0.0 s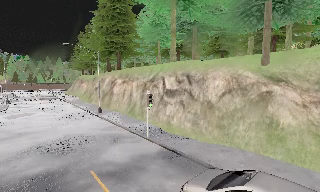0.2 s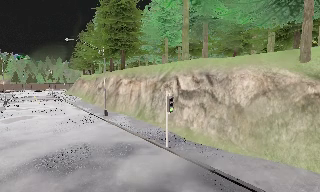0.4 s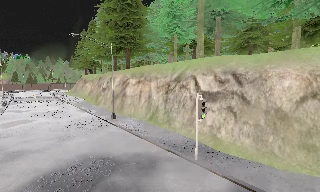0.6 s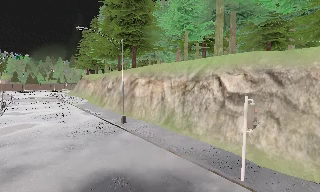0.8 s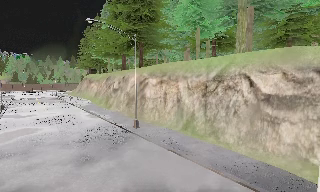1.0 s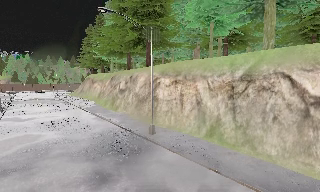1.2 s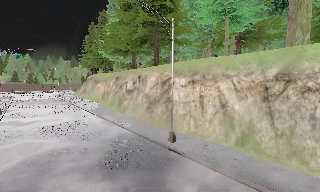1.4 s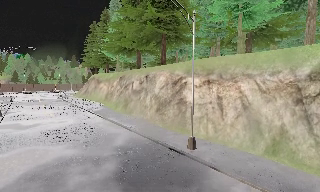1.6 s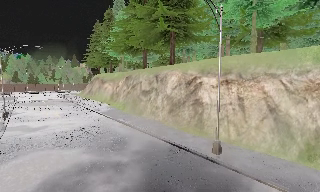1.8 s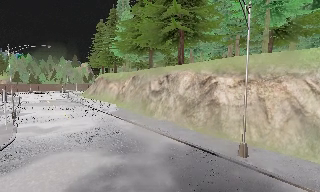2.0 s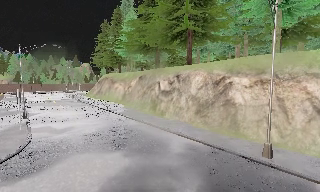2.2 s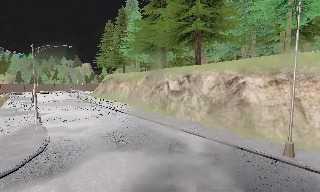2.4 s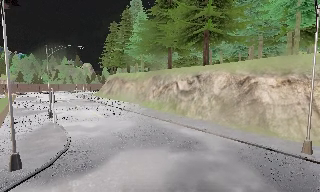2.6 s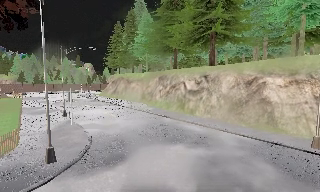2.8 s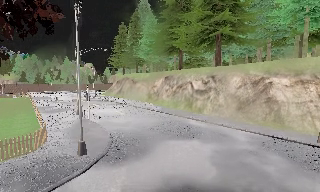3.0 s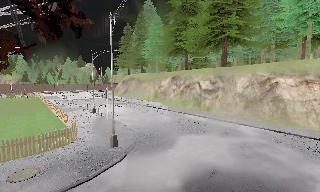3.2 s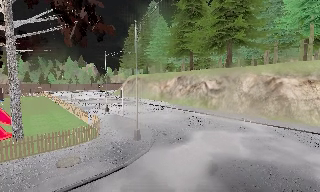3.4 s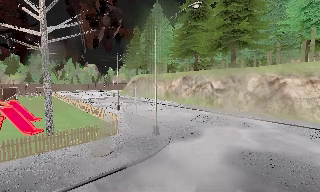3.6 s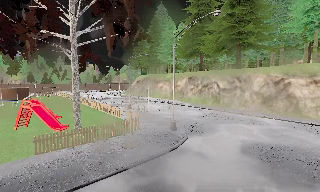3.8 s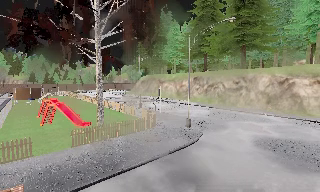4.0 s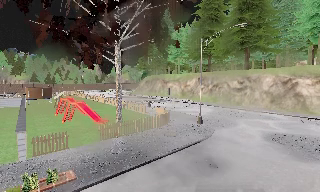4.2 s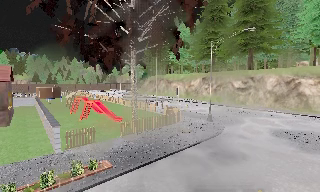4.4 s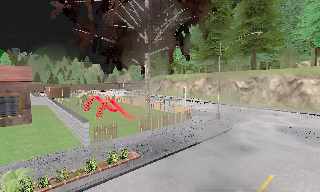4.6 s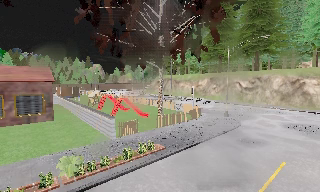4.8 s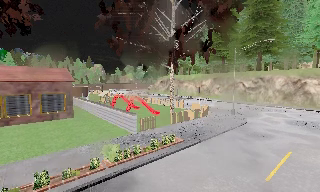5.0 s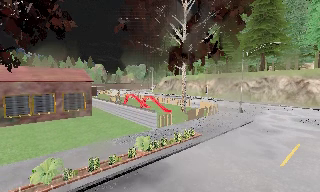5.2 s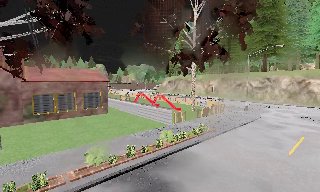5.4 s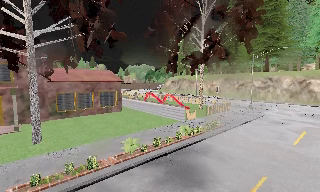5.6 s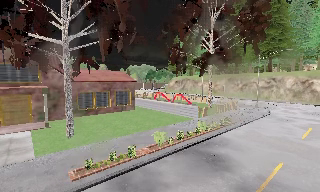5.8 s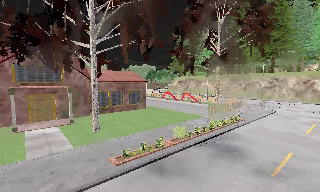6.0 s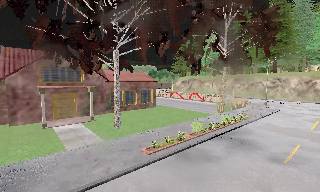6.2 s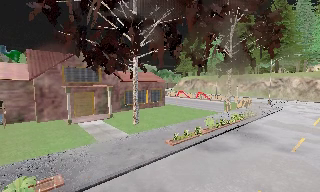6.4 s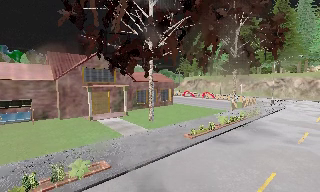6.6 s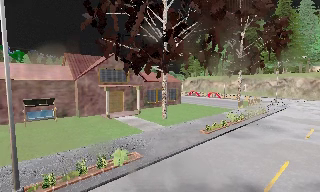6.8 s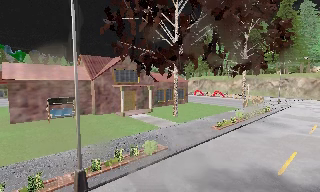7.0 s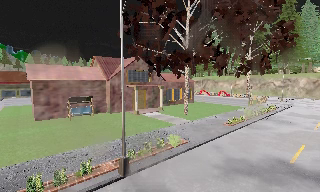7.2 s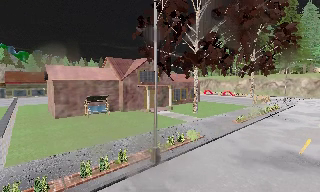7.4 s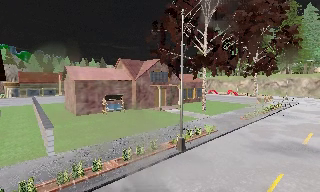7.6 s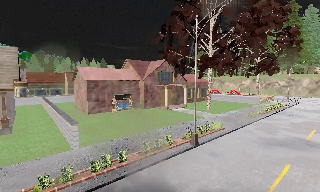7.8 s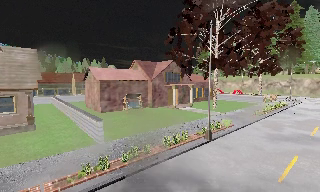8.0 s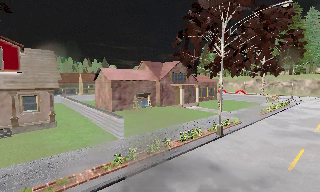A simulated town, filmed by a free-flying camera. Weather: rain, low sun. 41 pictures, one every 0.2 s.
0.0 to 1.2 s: The camera travels forward and to its left, about 12 m, so what stands in front looms larger.
1.2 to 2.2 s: The camera travels to its left, about 6 m, so close, fixed things drift to the right.
2.2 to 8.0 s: The camera travels to its left and backward, about 45 m, so close, fixed things drift to the right.
The film runs backward here.
